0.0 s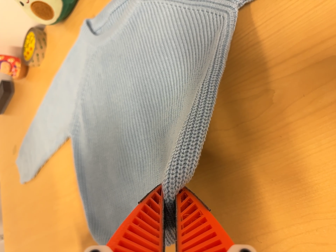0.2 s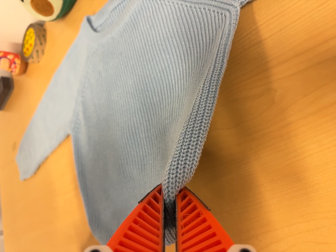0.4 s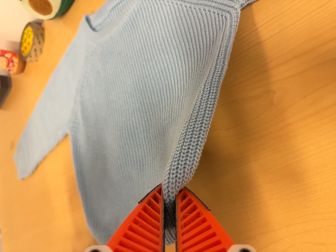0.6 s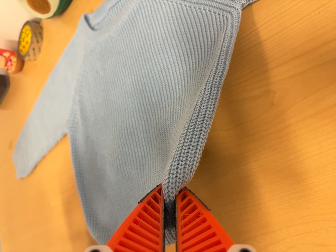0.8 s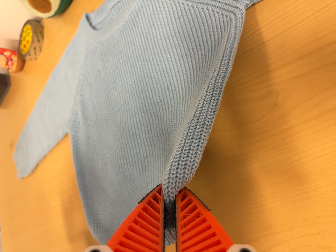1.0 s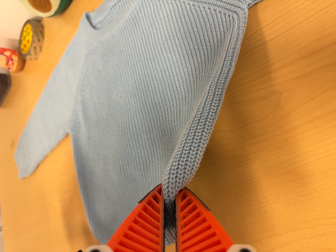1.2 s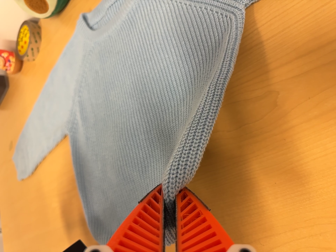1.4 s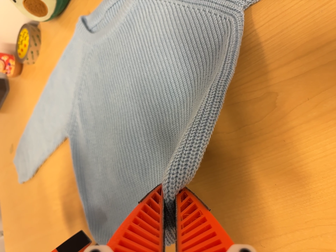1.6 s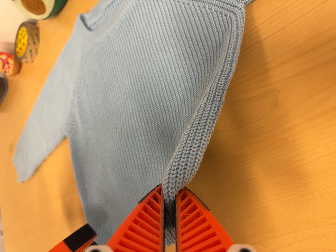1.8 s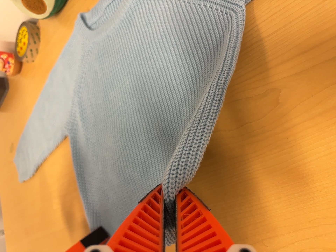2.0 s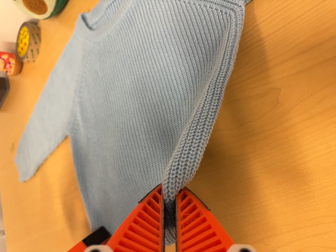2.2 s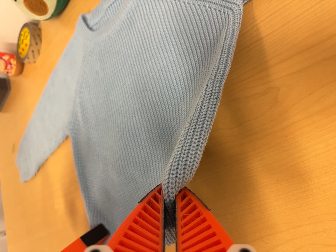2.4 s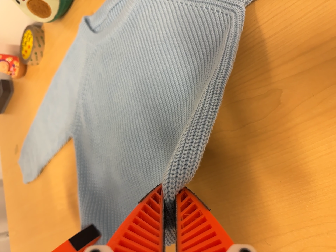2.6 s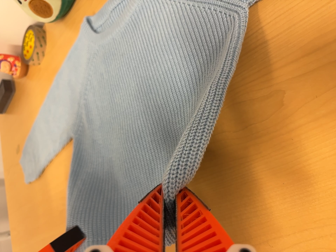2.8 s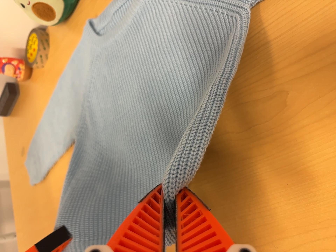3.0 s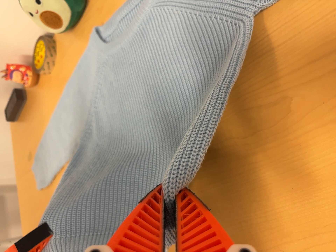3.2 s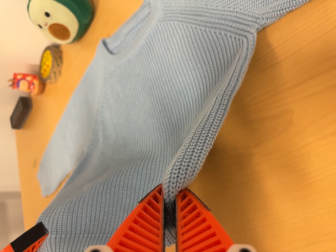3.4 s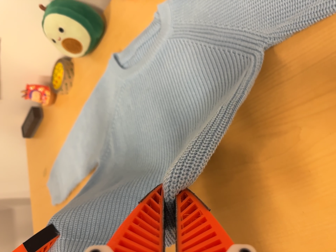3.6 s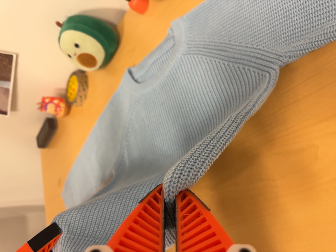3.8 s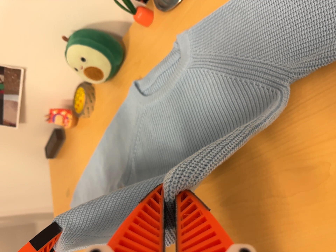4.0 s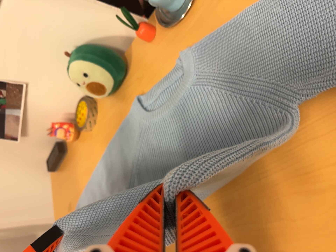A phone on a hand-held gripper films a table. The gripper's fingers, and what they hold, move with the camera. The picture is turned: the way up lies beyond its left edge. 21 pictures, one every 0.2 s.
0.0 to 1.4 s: The camera shifts only a little, or ends up much as it began.
1.4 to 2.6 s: The camera keeps its place and its aim.
2.6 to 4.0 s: The camera travels toward the top of its view, about 8 cm, so close, fixed things drift downward.
The film runs forward here.
